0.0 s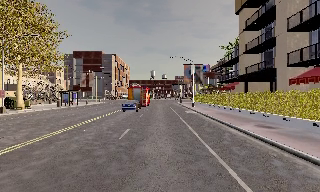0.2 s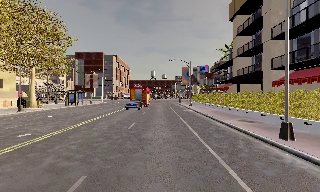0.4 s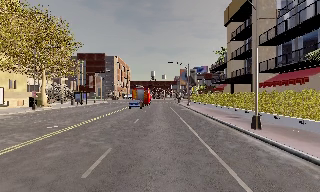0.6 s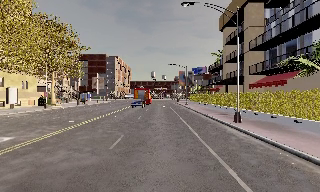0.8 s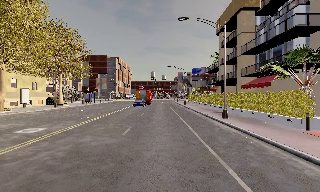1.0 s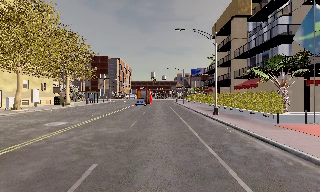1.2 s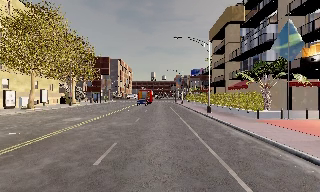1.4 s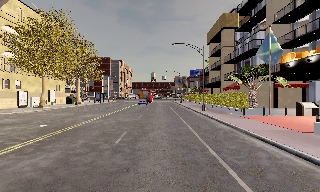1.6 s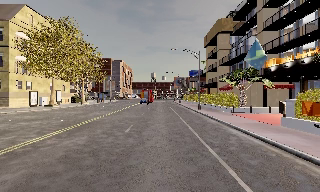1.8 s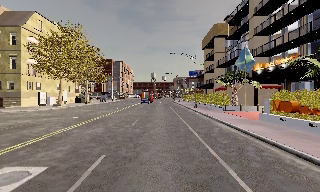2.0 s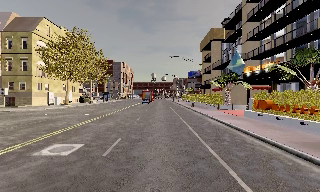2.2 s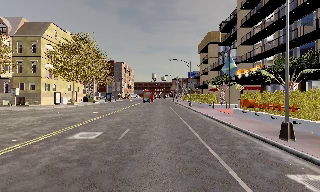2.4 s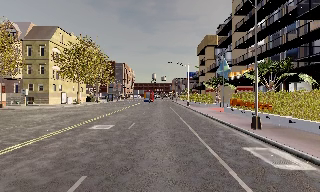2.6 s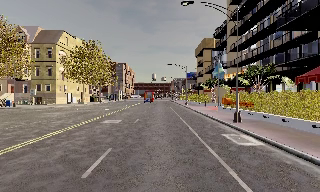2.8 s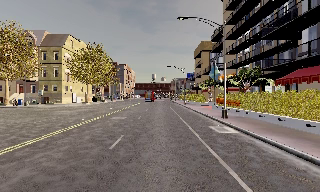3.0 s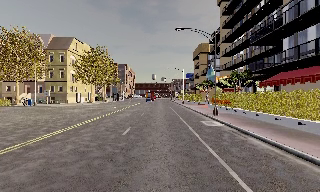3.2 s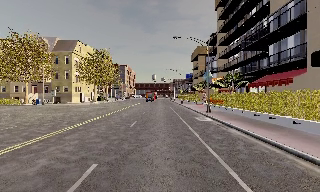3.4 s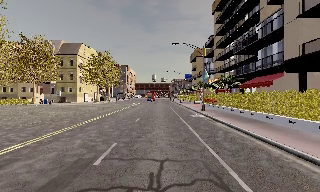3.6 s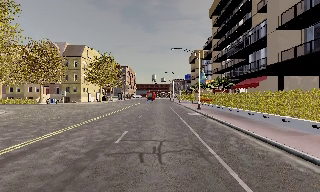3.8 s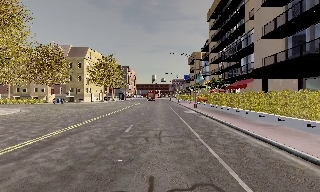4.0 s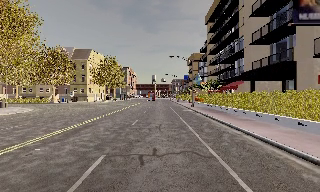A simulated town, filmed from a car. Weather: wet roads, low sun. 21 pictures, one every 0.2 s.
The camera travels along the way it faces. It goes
backward.
0.0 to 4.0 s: The camera travels backward, about 40 m, so what stands in front gets smaller.
The film runs backward here.
